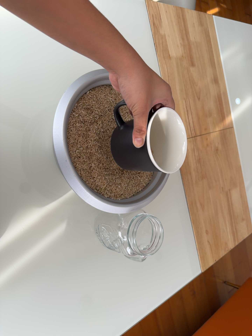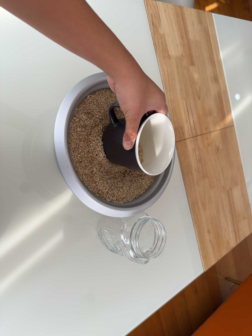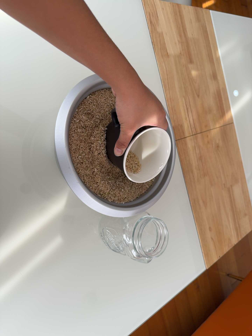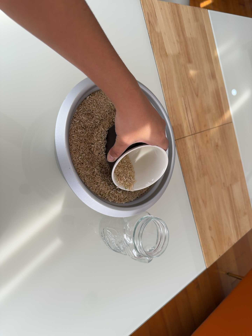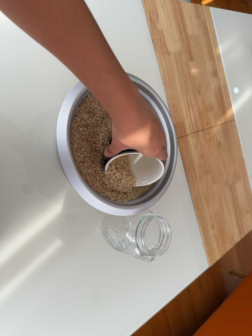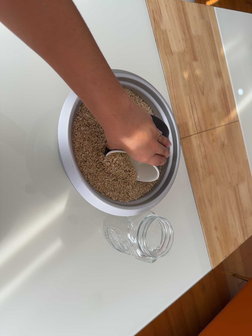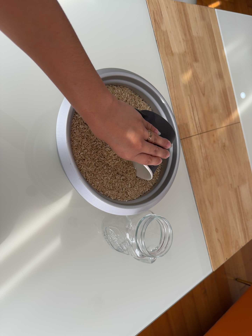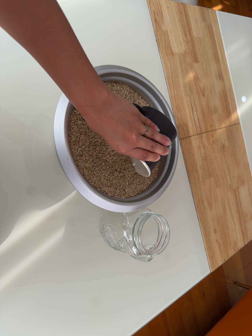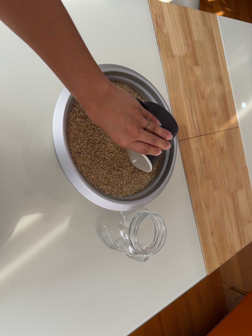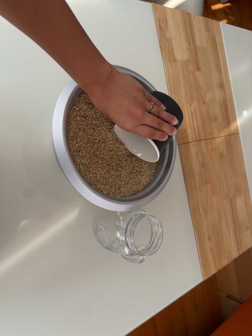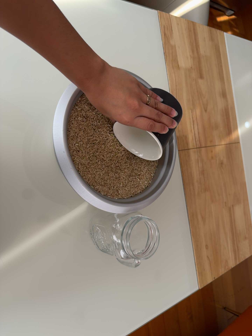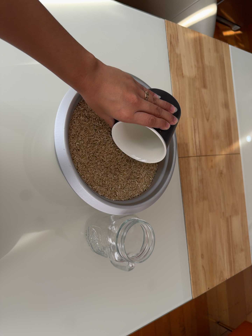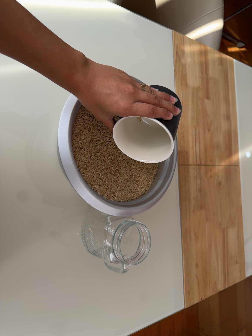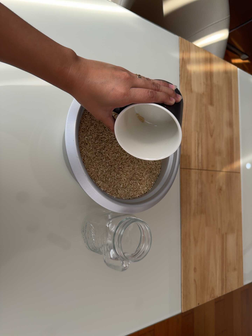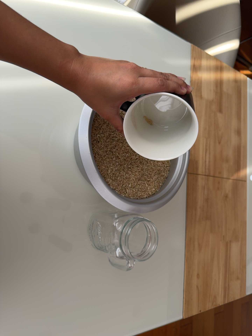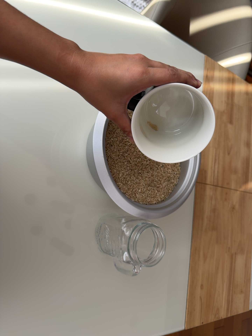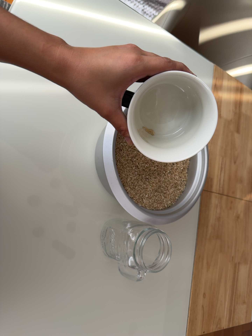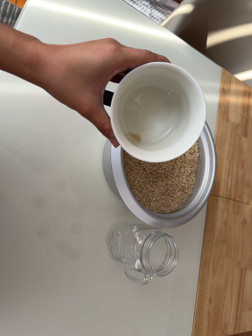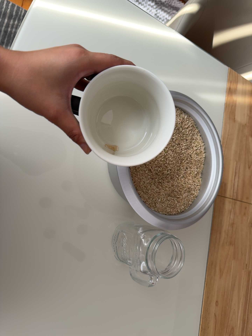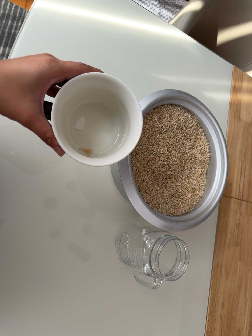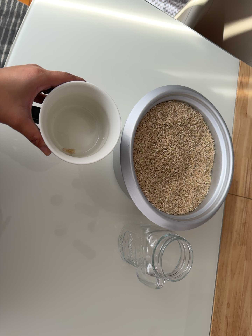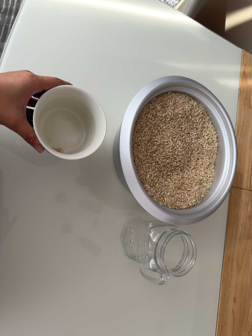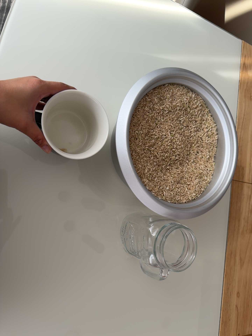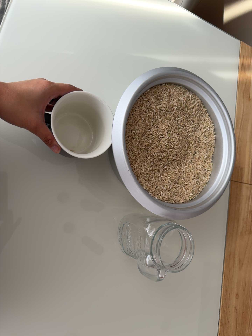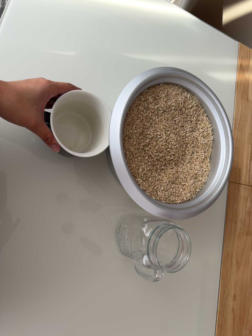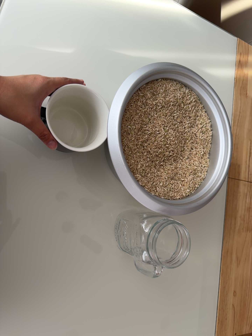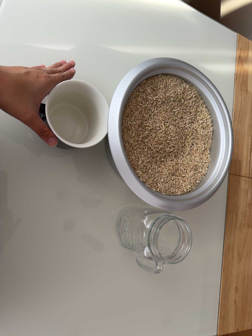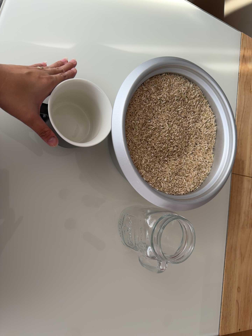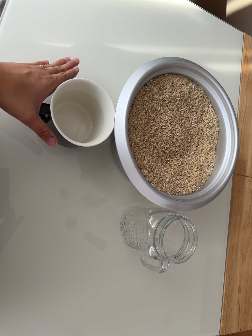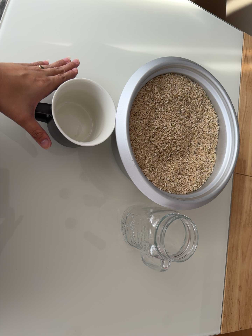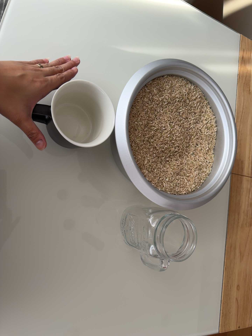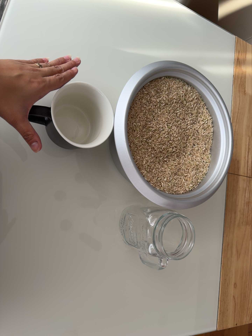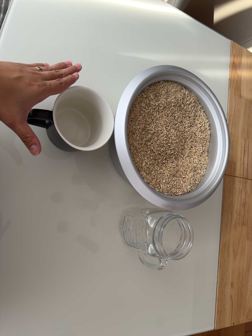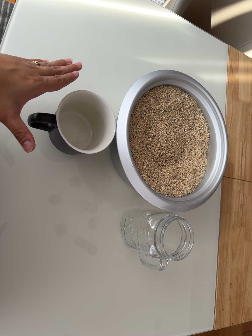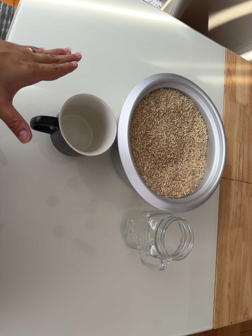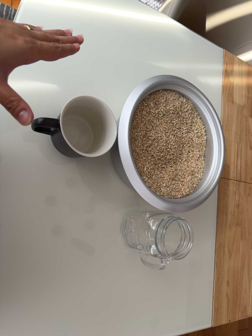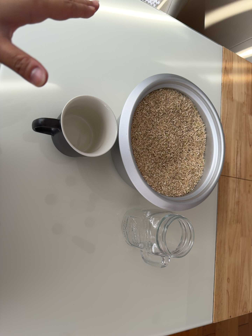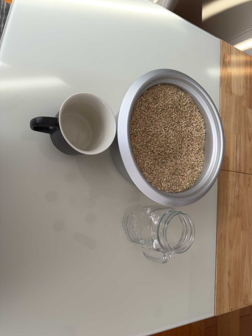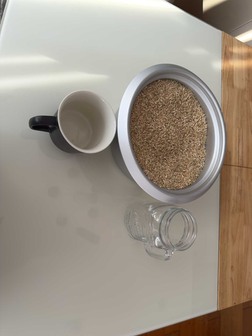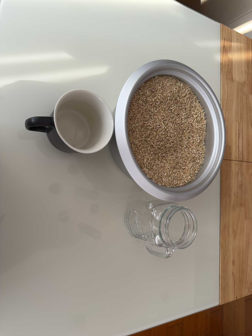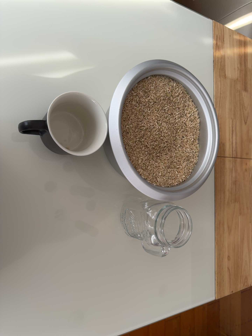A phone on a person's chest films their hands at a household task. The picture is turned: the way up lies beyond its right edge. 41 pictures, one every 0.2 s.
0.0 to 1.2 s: The camera shifts only a little, or ends up much as it began.
1.2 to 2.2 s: The camera rolls about its line of sight by about 10 degrees, and the scene rotates clockwise.
2.2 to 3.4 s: The camera travels to its left, about 7 cm, so close, fixed things drift to the right. Its aim tips toward the top of its view by about 10 degrees. It rolls about its line of sight by about 15 degrees, and the scene rotates clockwise.
3.4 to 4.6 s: The camera shifts only a little, or ends up much as it began.
4.6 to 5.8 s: The camera keeps its place and its aim.
5.8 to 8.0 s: The camera shifts only a little, or ends up much as it began.
The film runs backward here.
